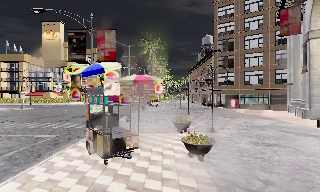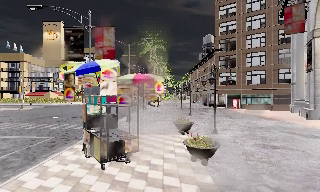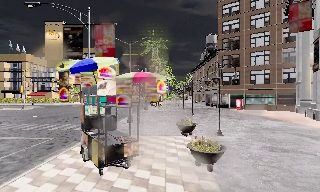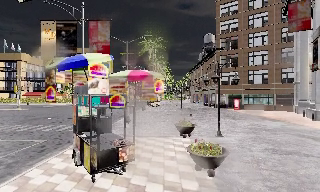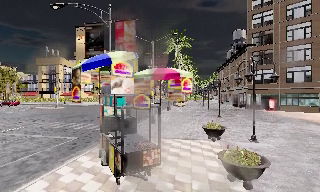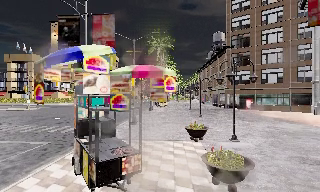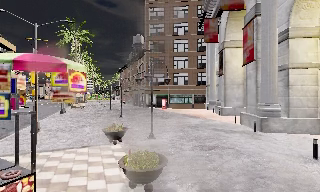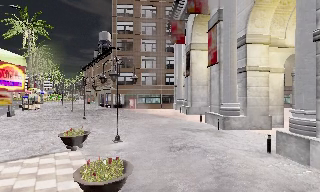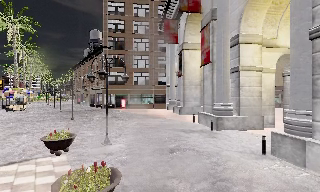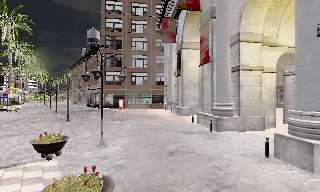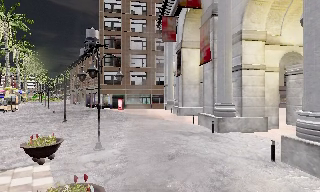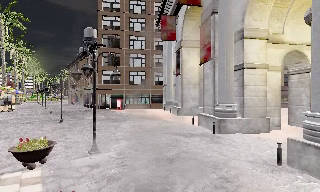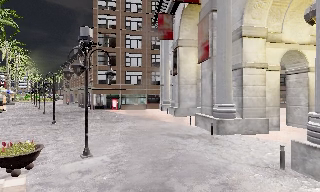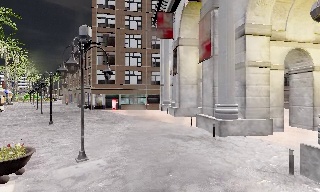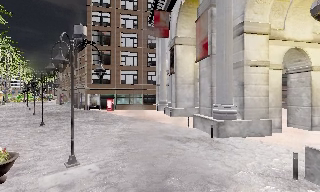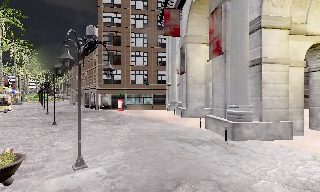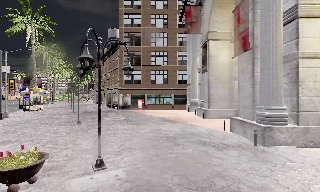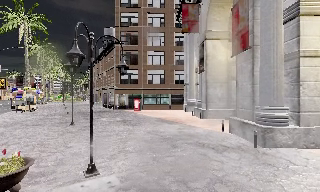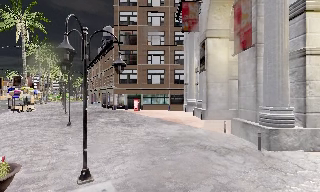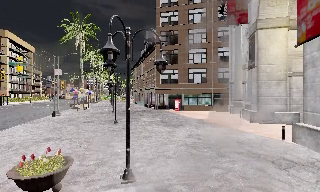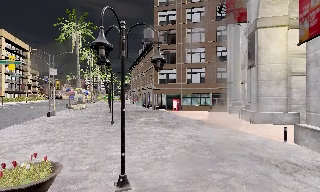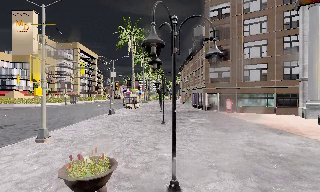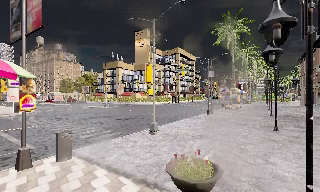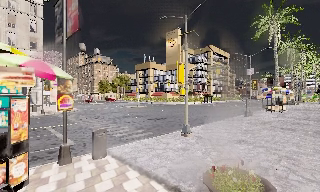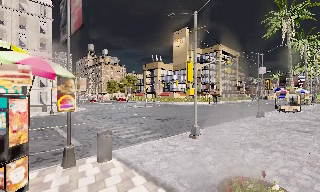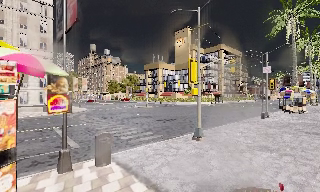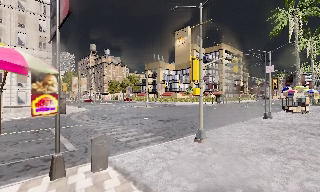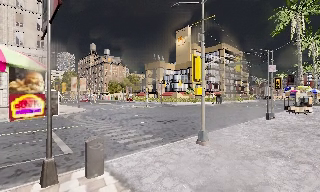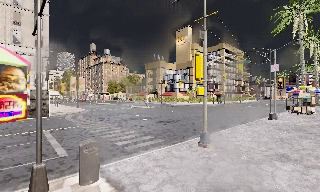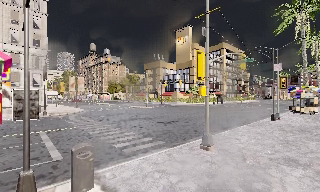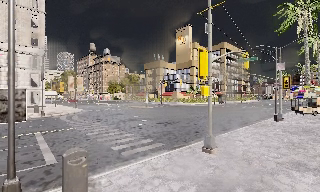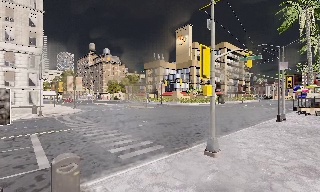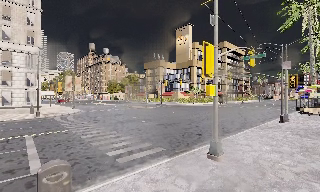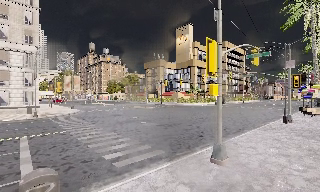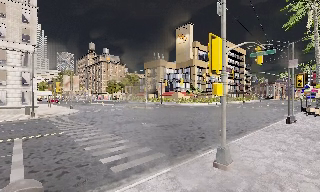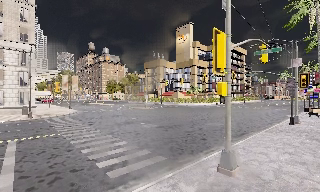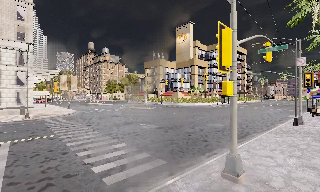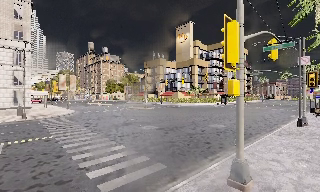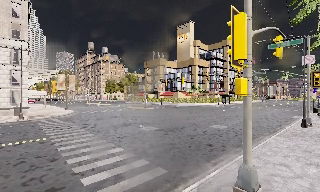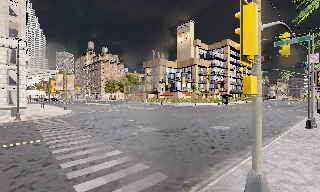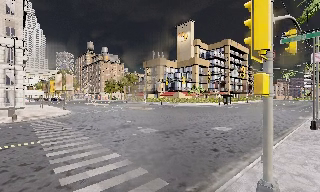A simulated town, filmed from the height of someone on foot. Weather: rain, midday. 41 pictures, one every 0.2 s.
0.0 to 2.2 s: The scene slides to the left, as the camera pans about 40 degrees to its right. It travels forward, about 4.5 m.
2.2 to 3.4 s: The camera travels forward, about 2.5 m, so what stands in front looms larger.
3.4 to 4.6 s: The scene slides to the right, as the camera pans about 75 degrees to its left. It travels forward, about 2.5 m.
4.6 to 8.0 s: The camera travels forward, about 7 m, so what stands in front looms larger.
The film runs forward here.
